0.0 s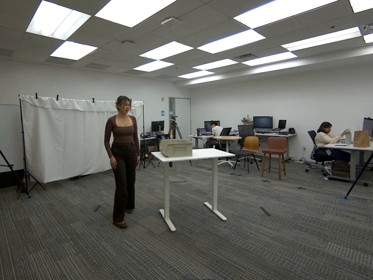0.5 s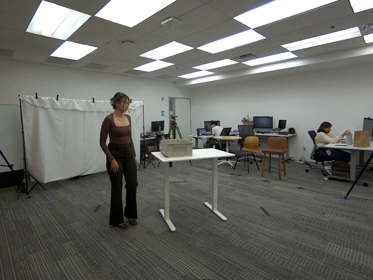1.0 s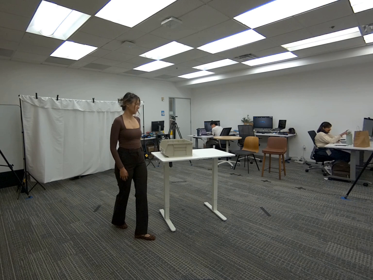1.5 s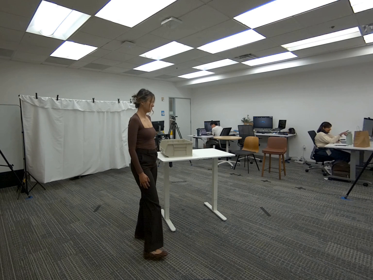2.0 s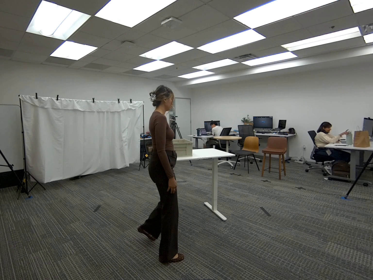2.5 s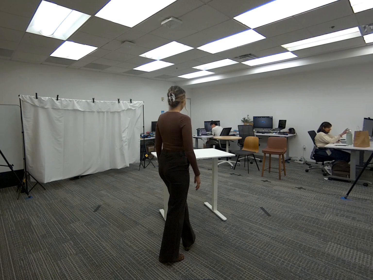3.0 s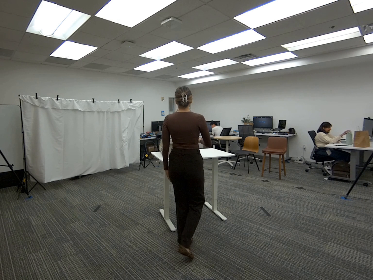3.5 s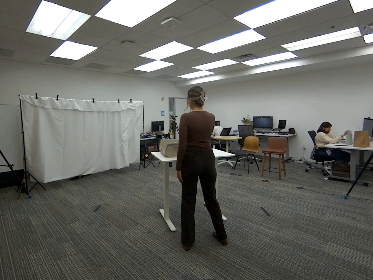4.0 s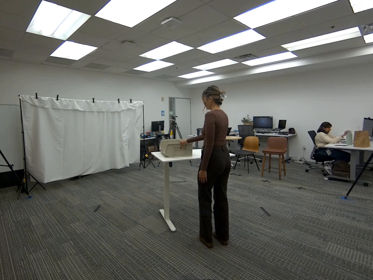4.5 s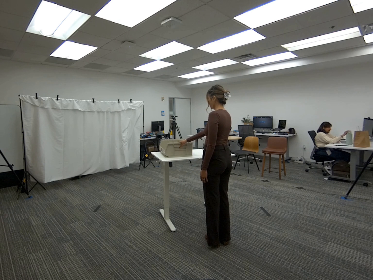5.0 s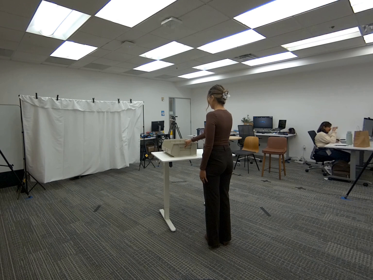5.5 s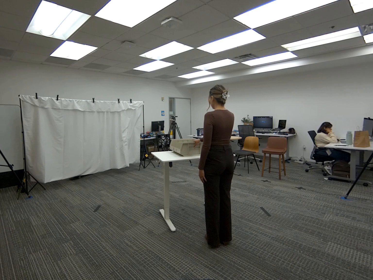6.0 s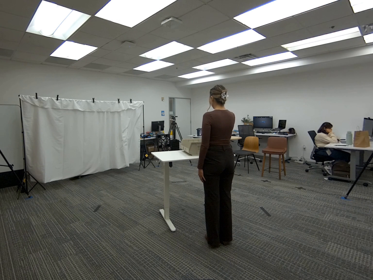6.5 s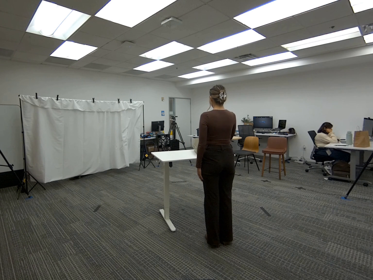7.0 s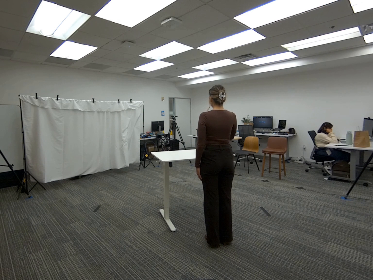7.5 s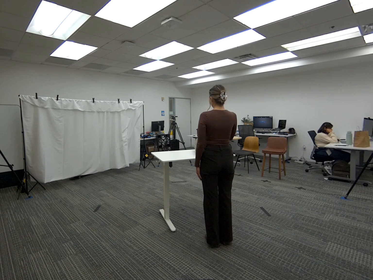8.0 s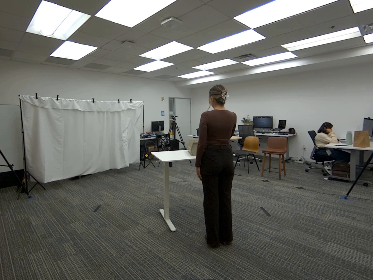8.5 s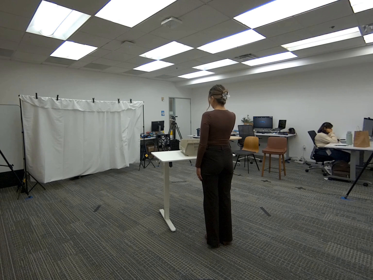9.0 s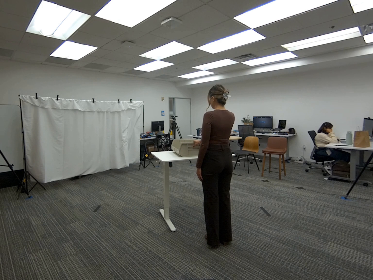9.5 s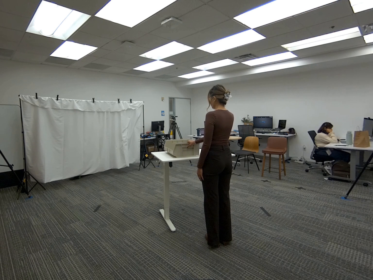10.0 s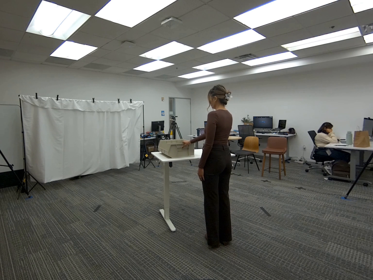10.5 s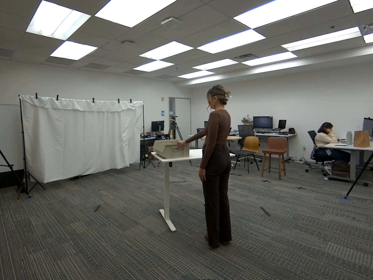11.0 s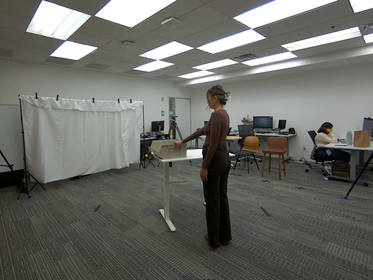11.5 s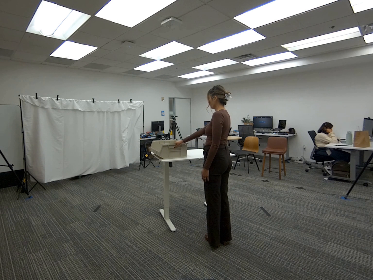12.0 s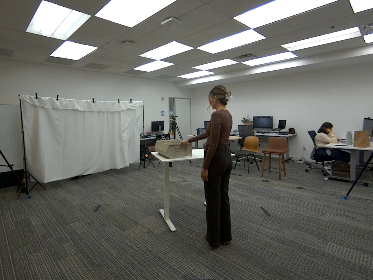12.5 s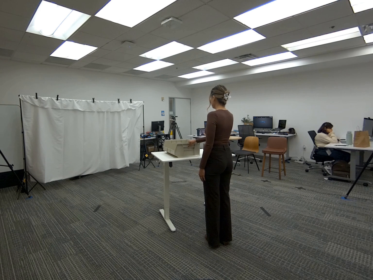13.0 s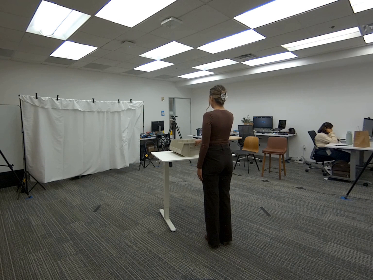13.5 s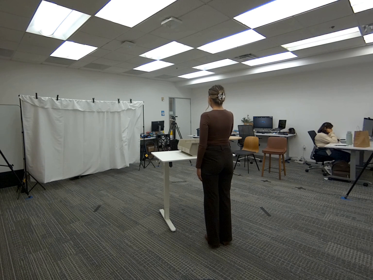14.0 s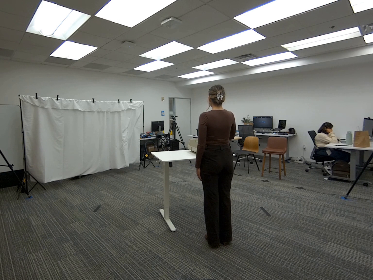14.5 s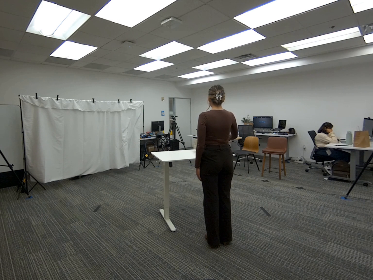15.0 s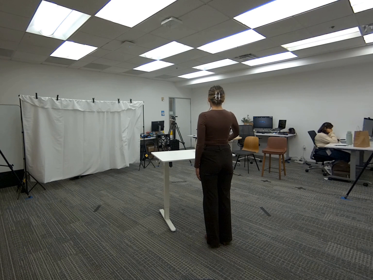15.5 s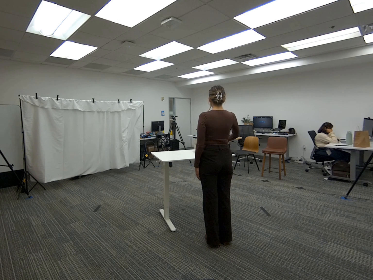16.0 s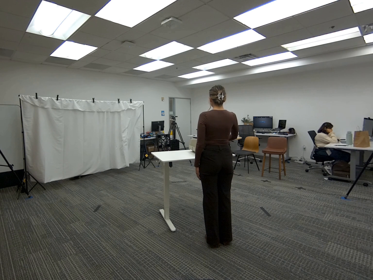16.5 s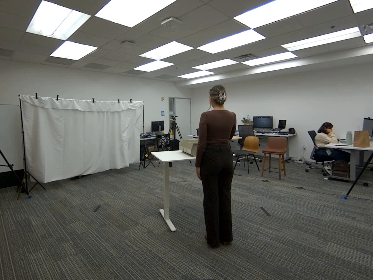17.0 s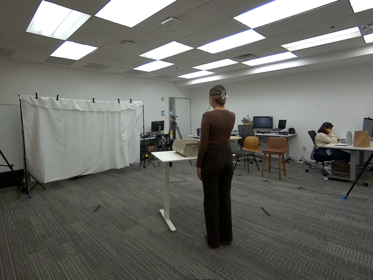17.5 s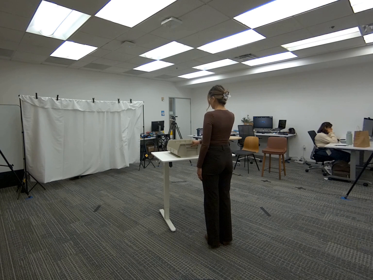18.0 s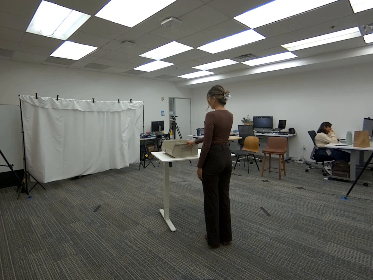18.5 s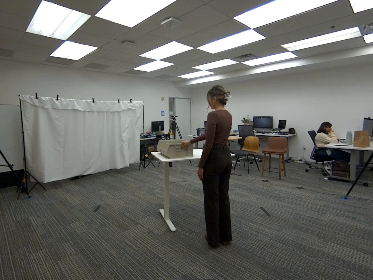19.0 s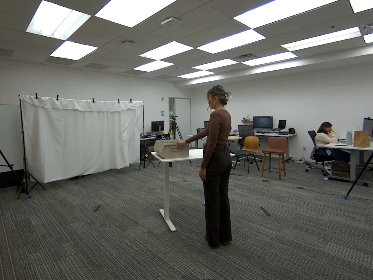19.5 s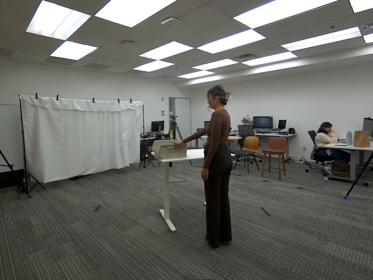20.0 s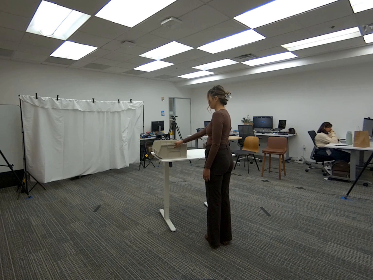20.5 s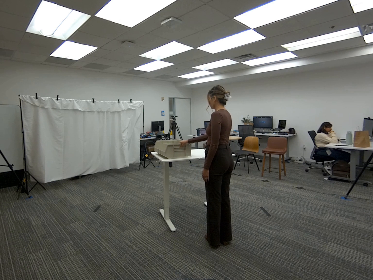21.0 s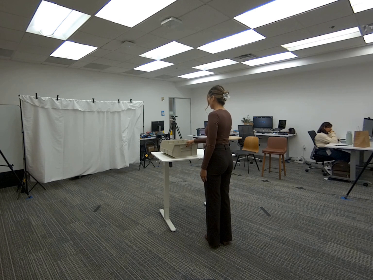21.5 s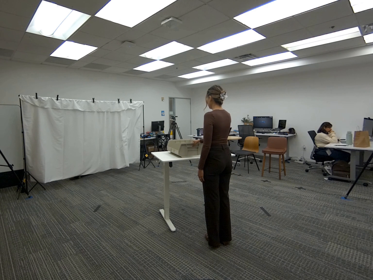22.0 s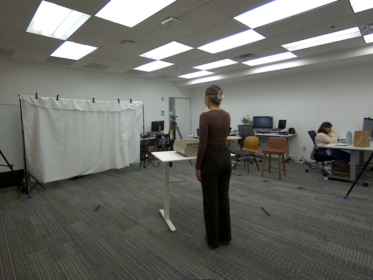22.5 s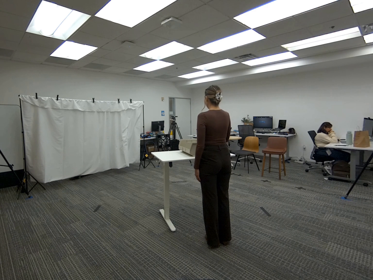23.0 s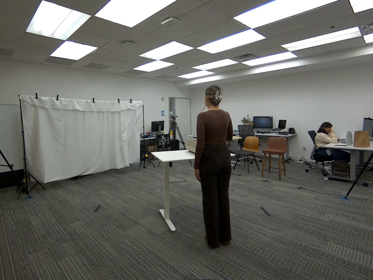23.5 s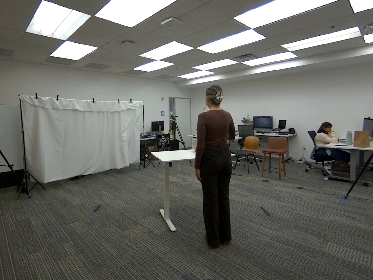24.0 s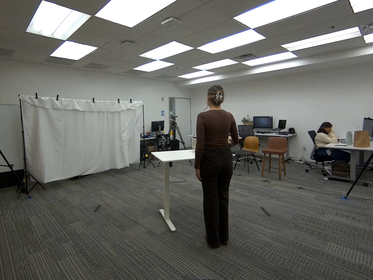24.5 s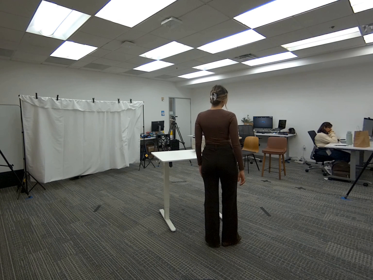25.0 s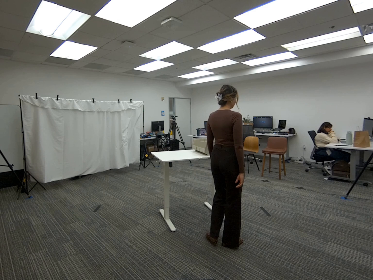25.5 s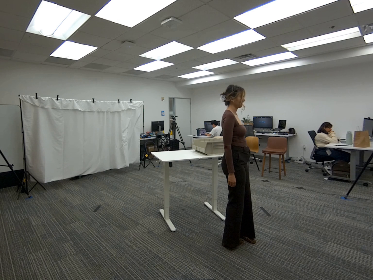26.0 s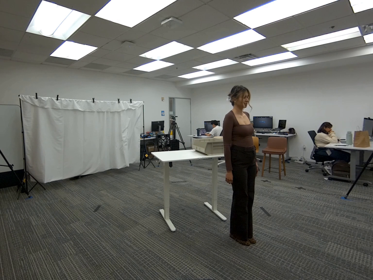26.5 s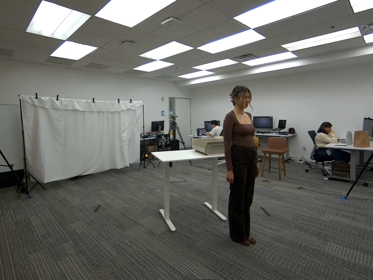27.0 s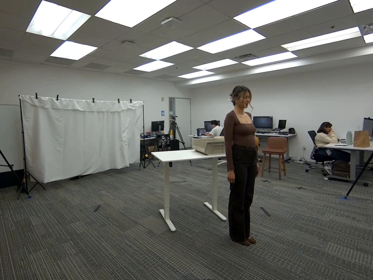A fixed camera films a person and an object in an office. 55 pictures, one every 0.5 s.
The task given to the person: Walk over to the beige bin on the white desk, using the right hand, slide the bin back and forth on the surface. Leave the bin on the desk when finished.
